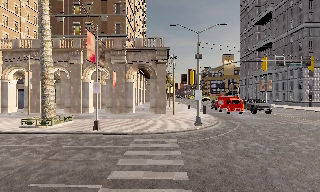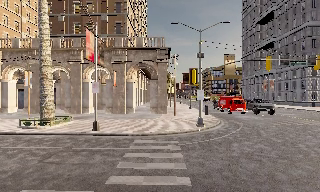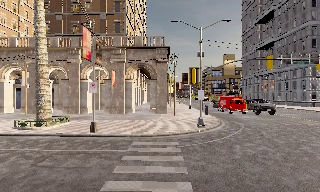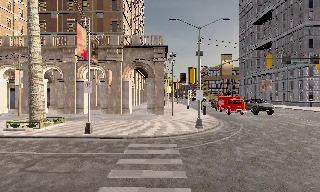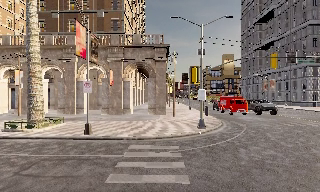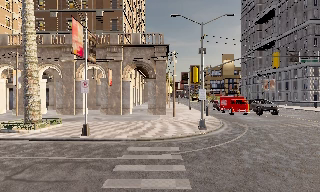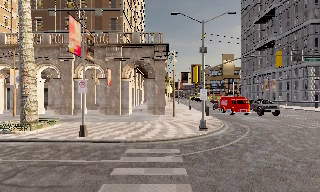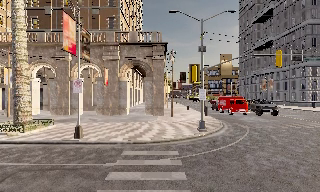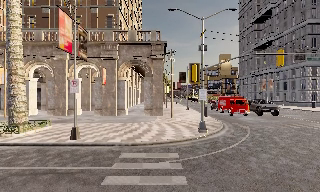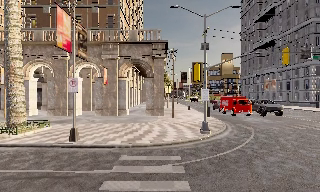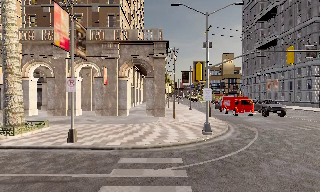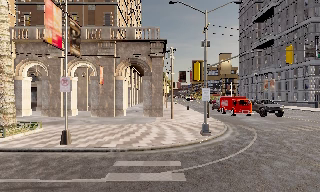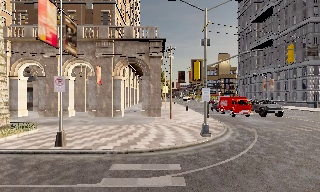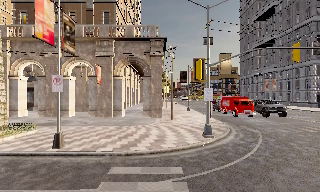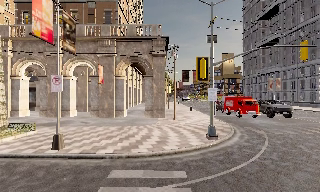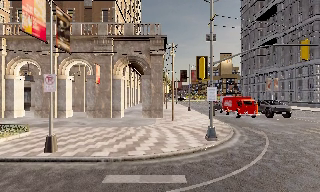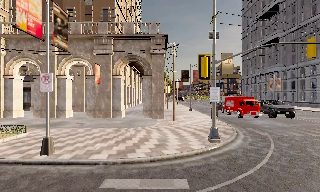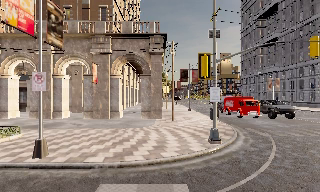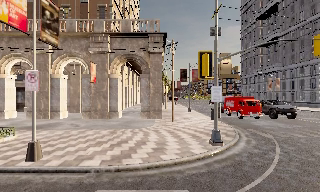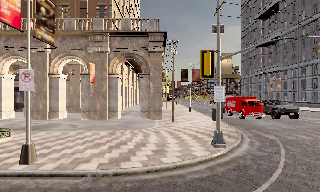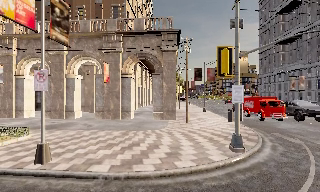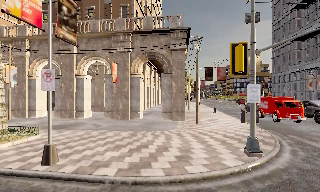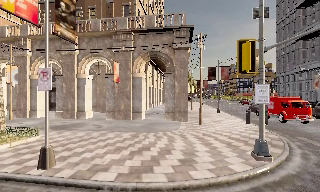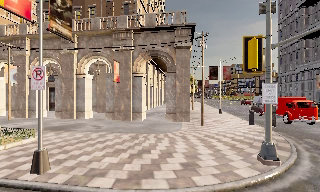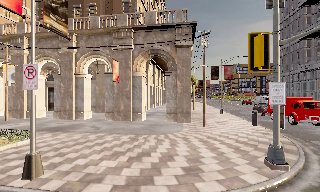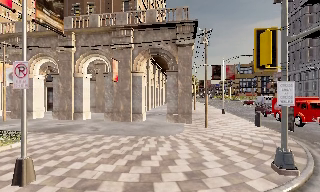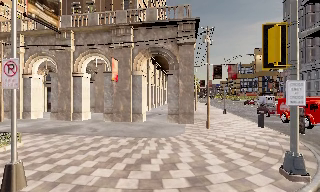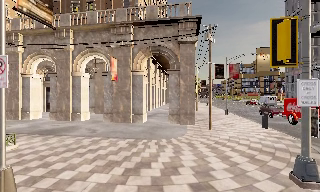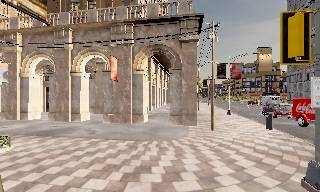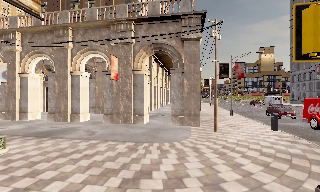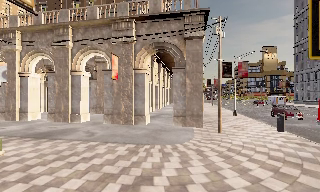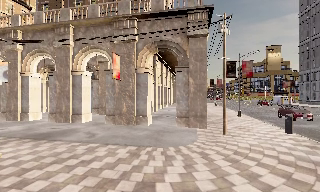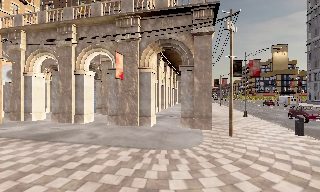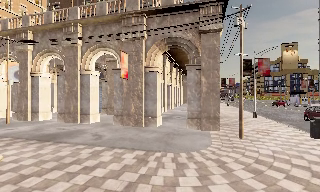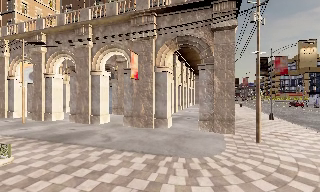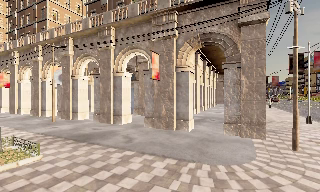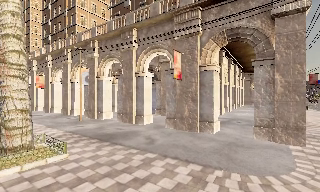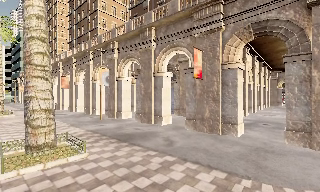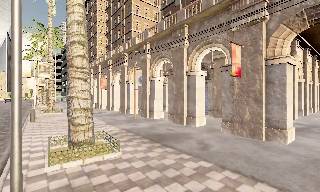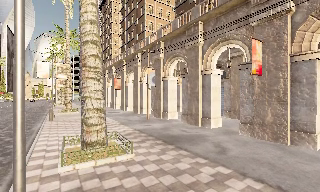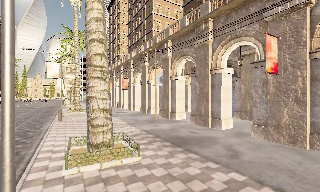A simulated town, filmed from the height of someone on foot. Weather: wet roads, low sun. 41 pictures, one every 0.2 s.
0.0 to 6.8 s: The camera swings to its left by about 15 degrees, and the scene slides to the right. It travels forward, about 10 m, so what stands in front looms larger.
6.8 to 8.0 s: The scene slides to the right, as the camera pans about 40 degrees to its left. It travels forward, about 2 m.
The film runs forward here.
